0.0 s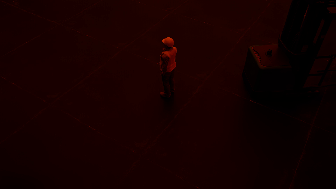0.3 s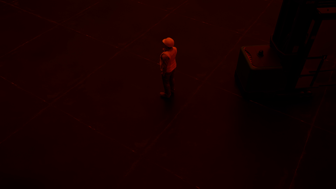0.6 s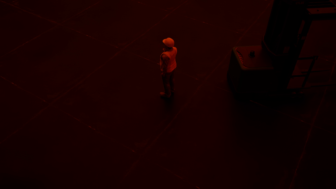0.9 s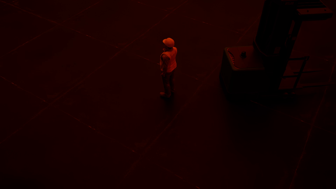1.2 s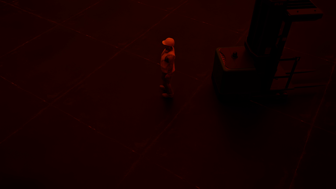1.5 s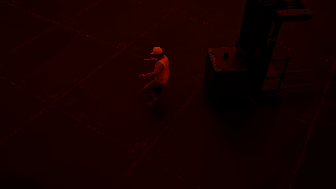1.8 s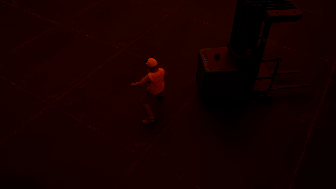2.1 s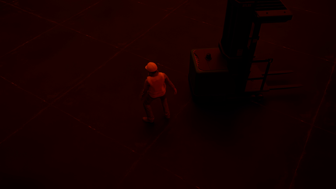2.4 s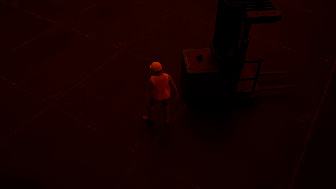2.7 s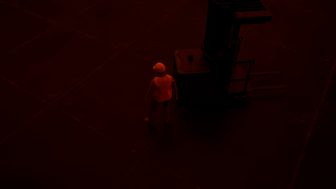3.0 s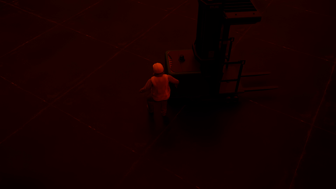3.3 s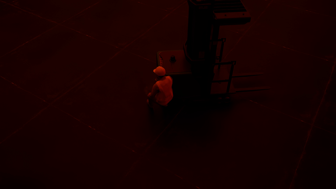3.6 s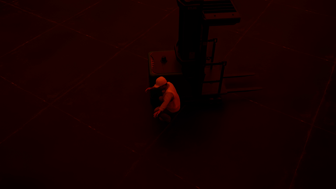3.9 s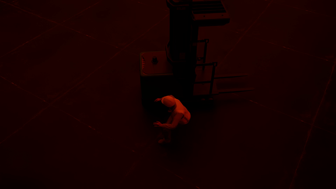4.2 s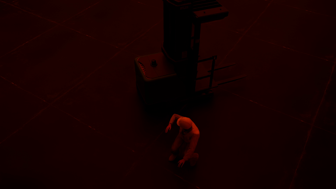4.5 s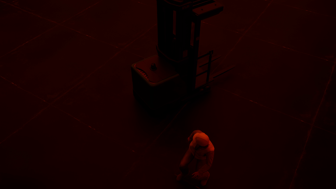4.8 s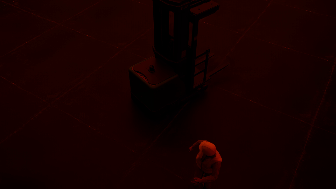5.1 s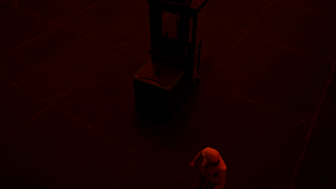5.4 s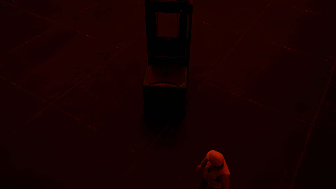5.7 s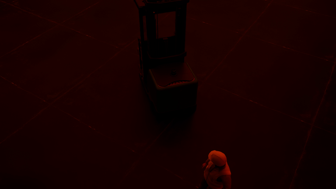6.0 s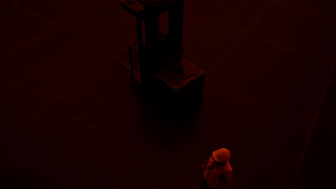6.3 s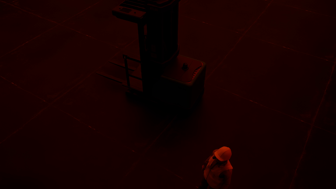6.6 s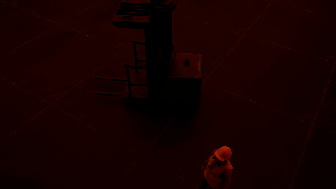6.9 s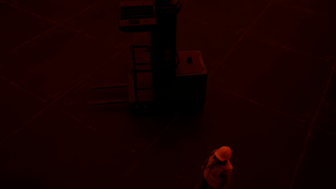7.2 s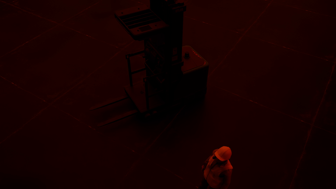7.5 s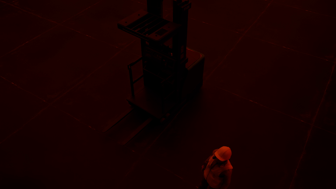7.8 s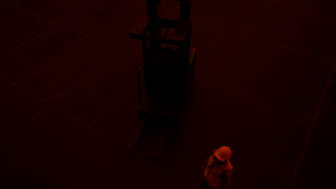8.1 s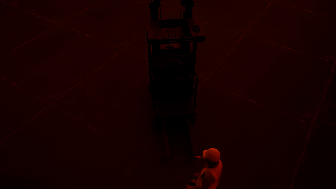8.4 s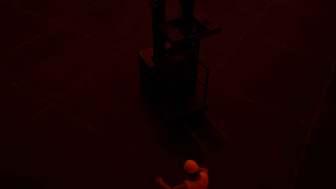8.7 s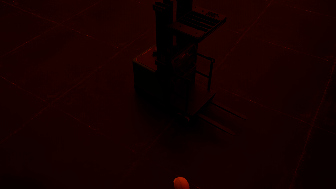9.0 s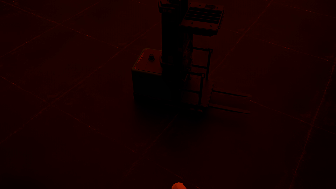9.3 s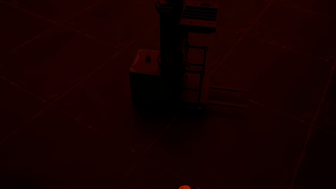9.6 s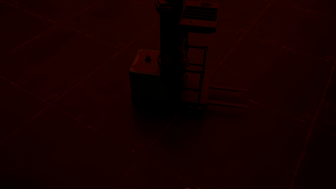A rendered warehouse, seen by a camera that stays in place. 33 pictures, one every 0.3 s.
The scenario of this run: Near miss between a forklift and a person.
